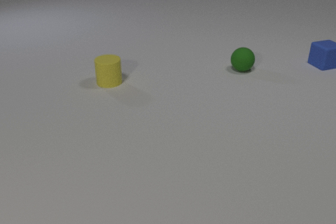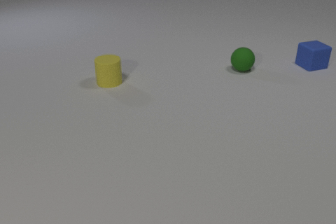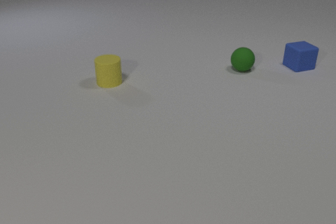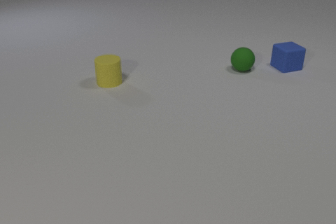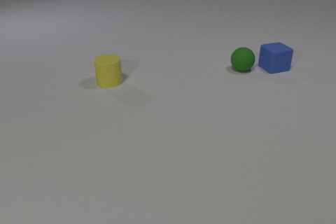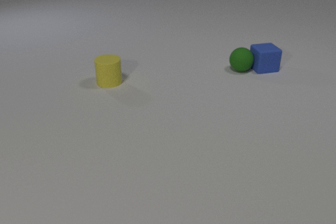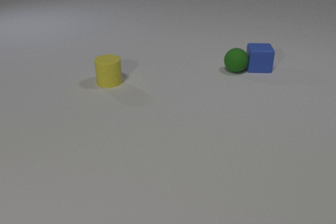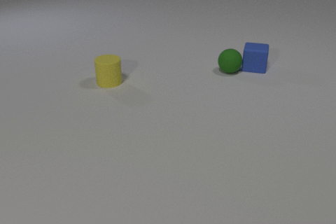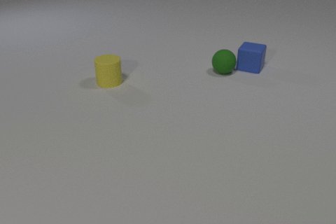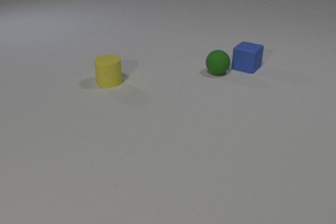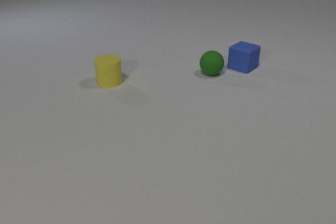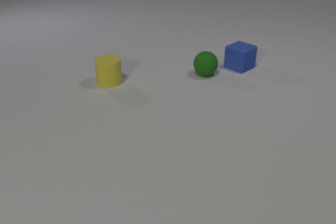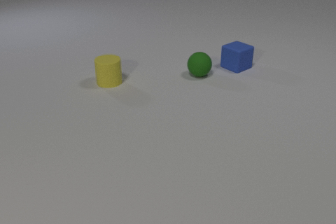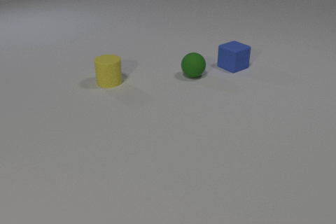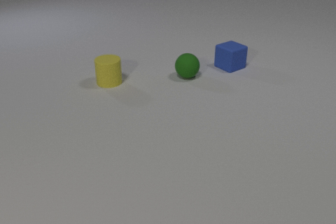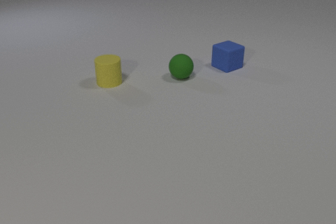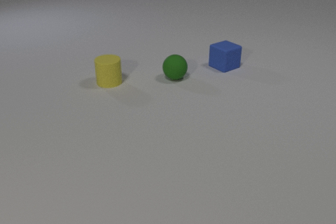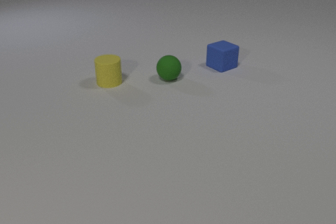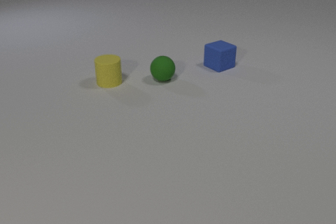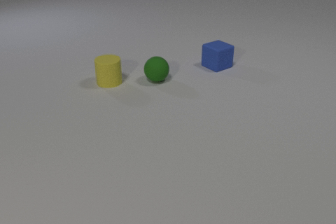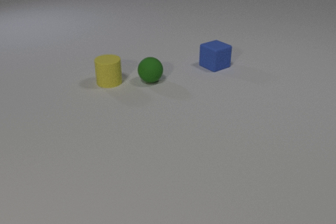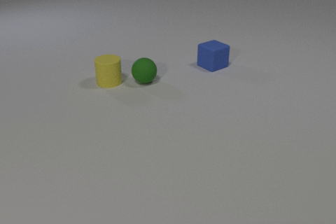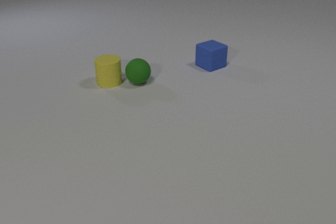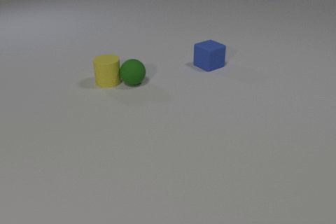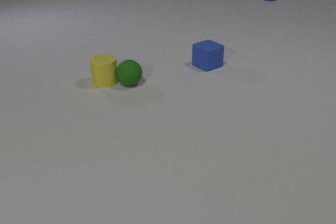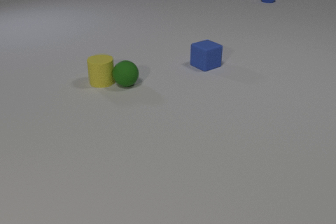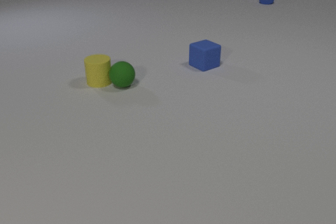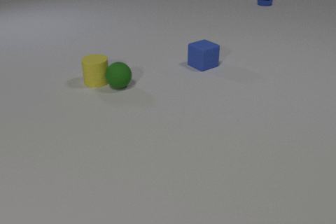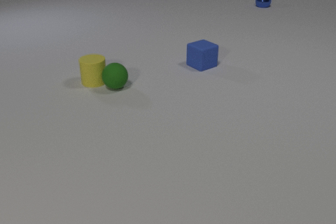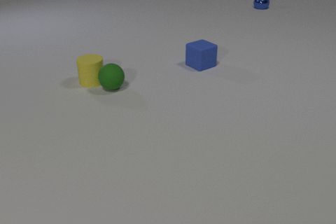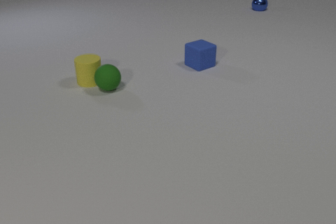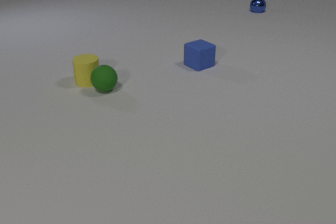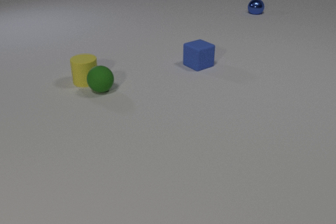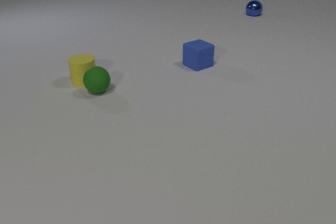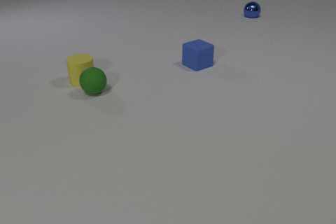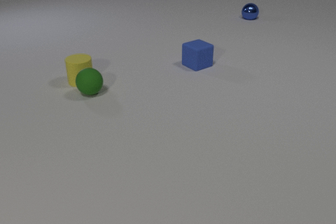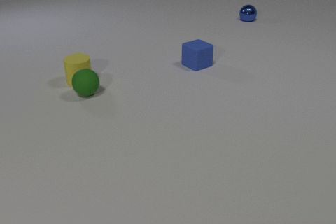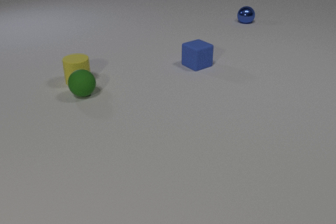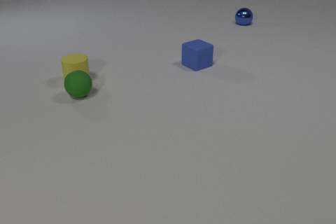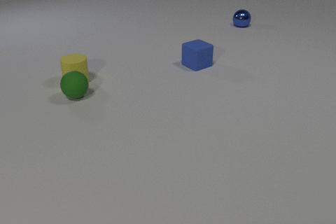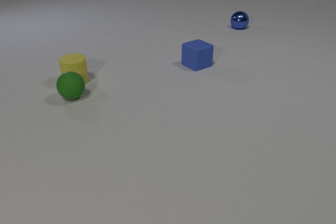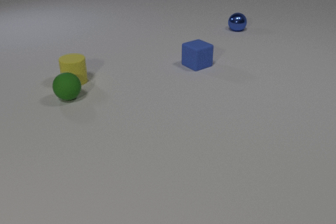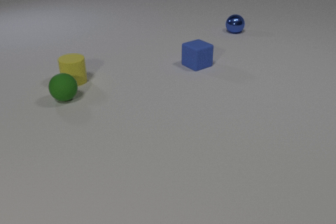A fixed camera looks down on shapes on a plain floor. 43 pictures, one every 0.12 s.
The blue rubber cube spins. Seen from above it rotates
clockwise.
The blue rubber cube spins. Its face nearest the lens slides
to the left.
0.00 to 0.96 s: The blue rubber cube slides to the left and toward the camera, spins so that its near face slides to the left, clockwise seen from above. The green rubber sphere rolls to the left and toward the camera. The blue rubber cube and the green rubber sphere collide.
0.96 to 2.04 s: The blue rubber cube slides to the left, spins so that its near face slides to the left, clockwise seen from above. The green rubber sphere rolls to the left.
2.04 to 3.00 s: The blue rubber cube slides to the left. The green rubber sphere rolls to the left. The blue metal sphere comes in at the top edge, rolls toward the camera. The yellow rubber cylinder slides to the left. The green rubber sphere and the yellow rubber cylinder collide.
3.00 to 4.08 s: The blue rubber cube slides to the left. The green rubber sphere rolls to the left. The blue metal sphere rolls toward the camera. The yellow rubber cylinder slides to the left.
4.08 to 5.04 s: The green rubber sphere rolls to the left. The blue metal sphere rolls toward the camera. The yellow rubber cylinder slides to the left.
What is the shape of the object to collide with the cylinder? sphere.
What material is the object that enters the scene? metal.
Are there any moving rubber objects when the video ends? yes.
